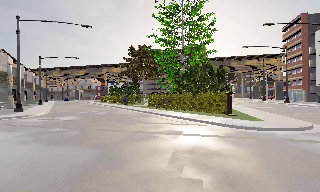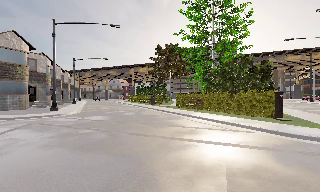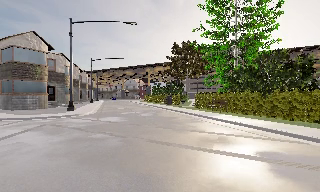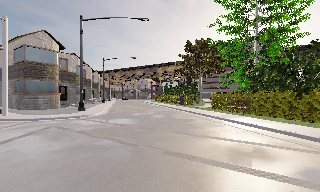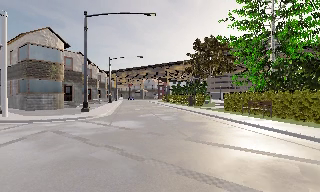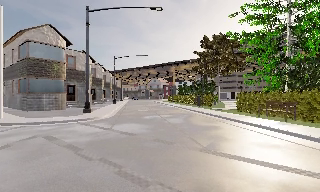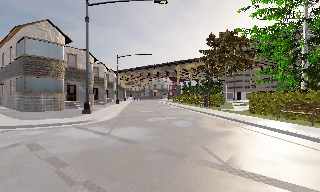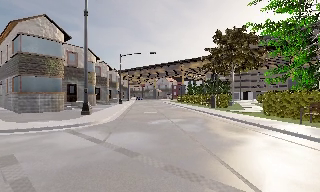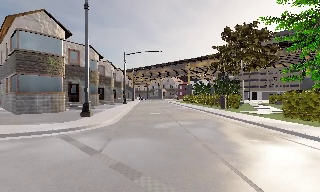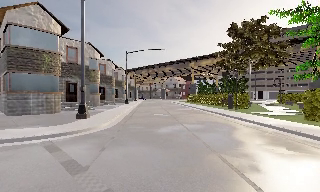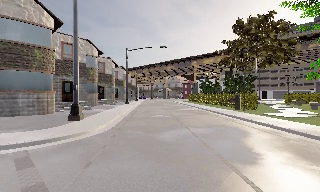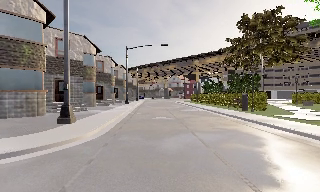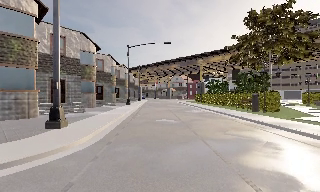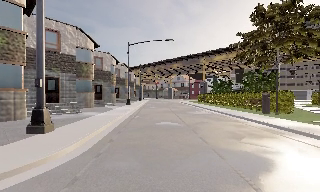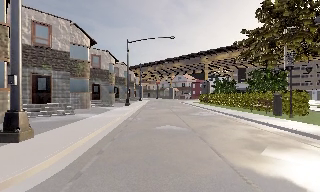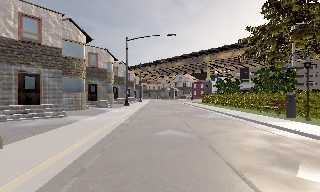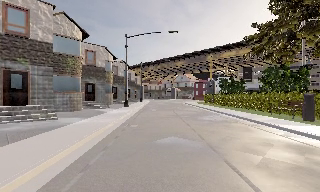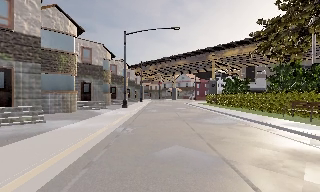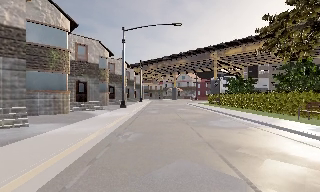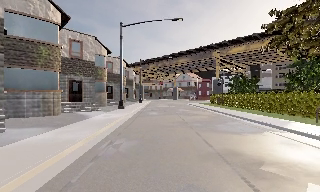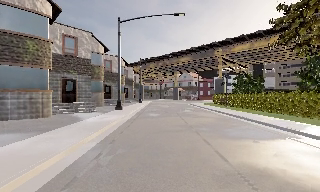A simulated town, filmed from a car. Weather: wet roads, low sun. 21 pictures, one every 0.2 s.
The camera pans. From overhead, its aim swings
counterclockwise.
The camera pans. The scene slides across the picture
to the right.
0.0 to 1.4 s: The camera pans to its left, which is counterclockwise from overhead, by about 25 degrees. It travels forward, about 9 m, so what stands in front looms larger.
1.4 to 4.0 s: The camera travels forward, about 16 m, so what stands in front looms larger.
The film runs forward here.
